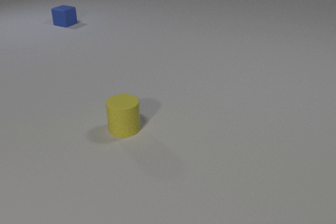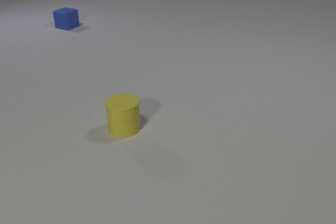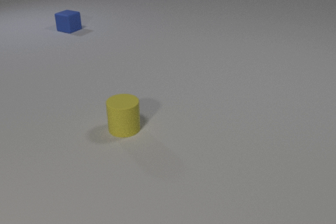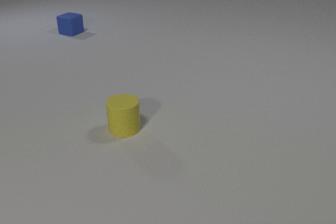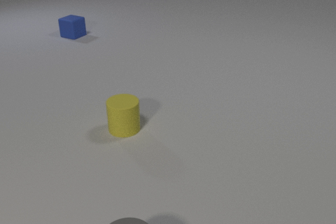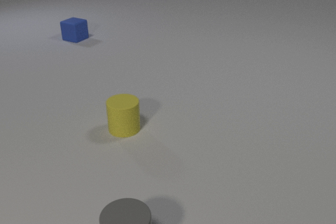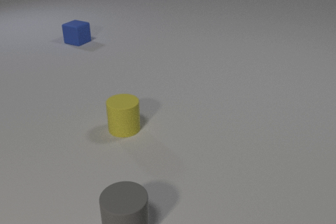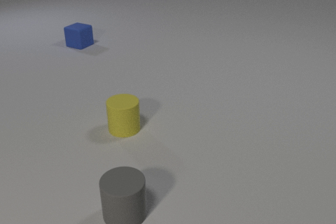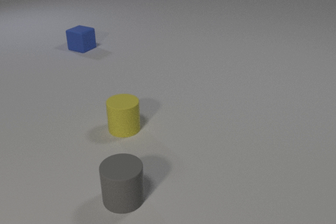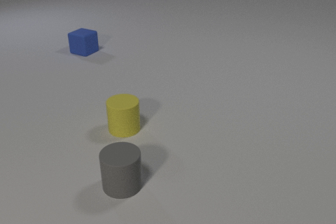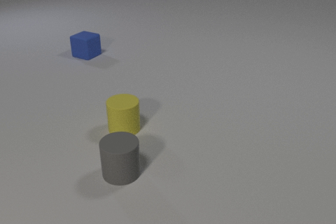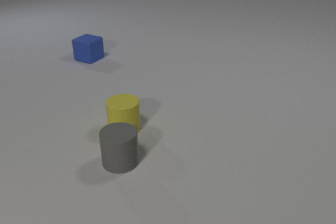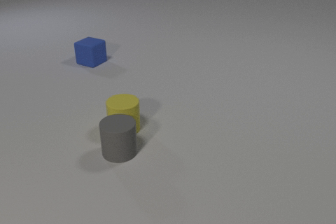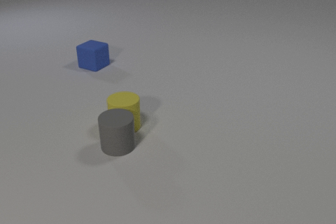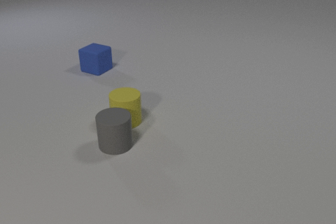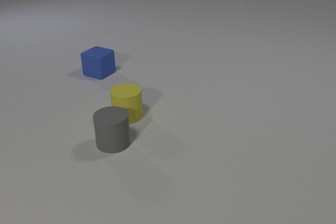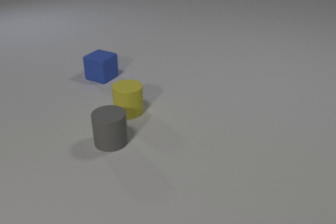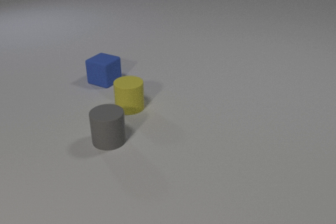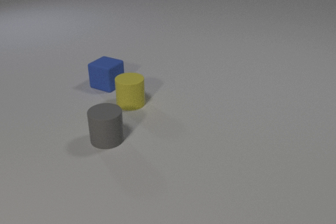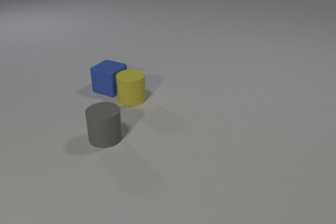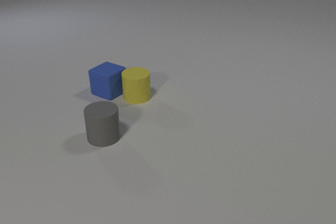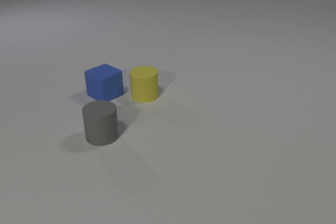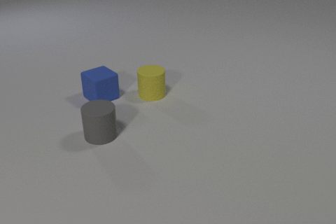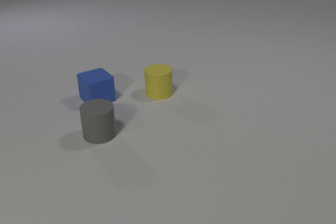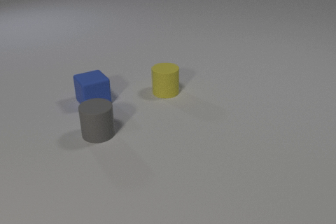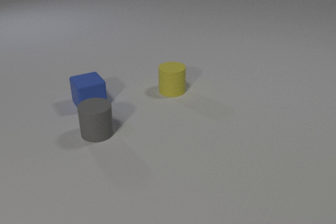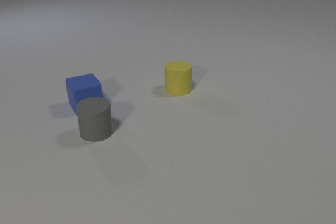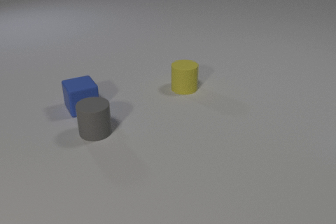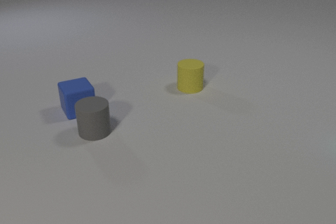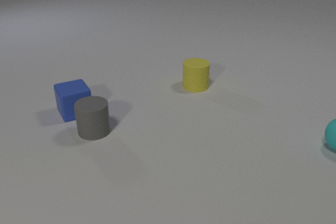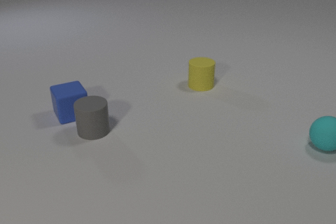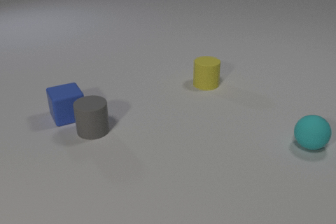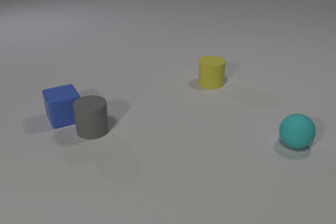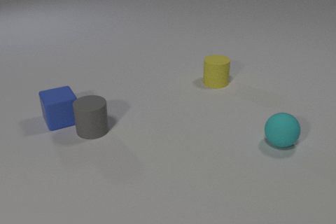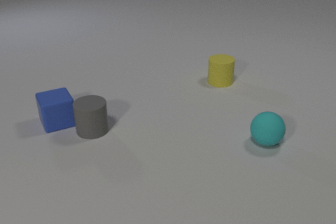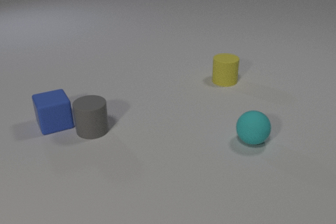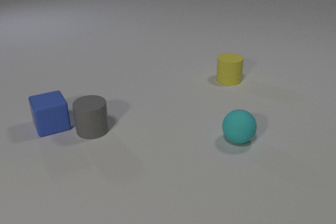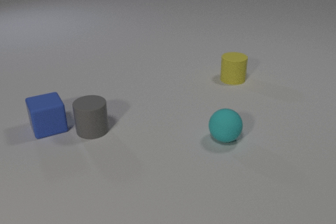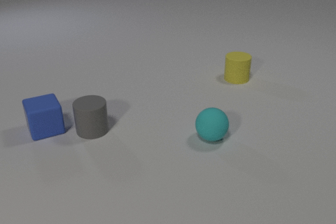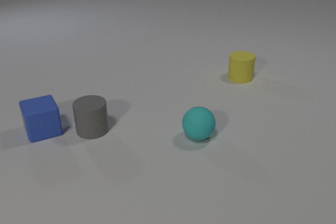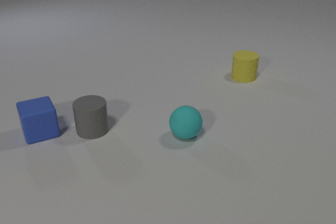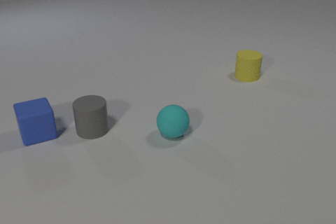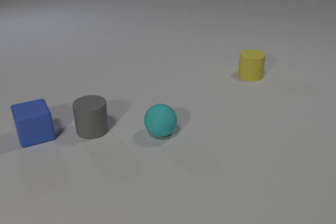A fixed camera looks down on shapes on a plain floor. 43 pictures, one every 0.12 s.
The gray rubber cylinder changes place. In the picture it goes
away from the camera.
The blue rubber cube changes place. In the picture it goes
toward the camera.
0.00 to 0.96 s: The gray rubber cylinder comes in at the bottom edge, slides away from the camera. The blue rubber cube slides toward the camera.
0.96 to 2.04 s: The gray rubber cylinder slides away from the camera. The blue rubber cube slides toward the camera. The yellow rubber cylinder slides away from the camera. The gray rubber cylinder and the yellow rubber cylinder collide.
2.04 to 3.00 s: The gray rubber cylinder slides away from the camera and to the left. The blue rubber cube slides toward the camera, spins so that its near face slides to the left, clockwise seen from above. The yellow rubber cylinder slides to the right and away from the camera. The blue rubber cube and the yellow rubber cylinder collide.
3.00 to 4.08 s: The blue rubber cube slides to the left and toward the camera. The cyan rubber sphere comes in at the right edge, rolls to the left. The yellow rubber cylinder slides to the right and away from the camera.
4.08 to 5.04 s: The blue rubber cube slides to the left and toward the camera. The cyan rubber sphere rolls to the left. The yellow rubber cylinder slides to the right and away from the camera.
What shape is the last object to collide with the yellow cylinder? cube.
How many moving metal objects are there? 0.
What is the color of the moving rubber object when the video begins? blue.
